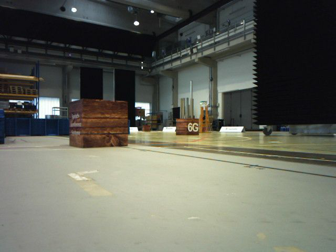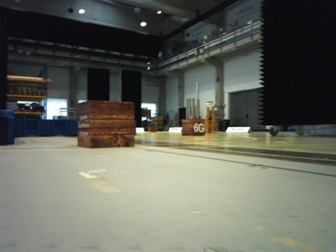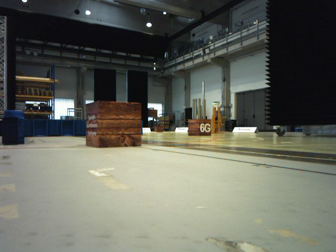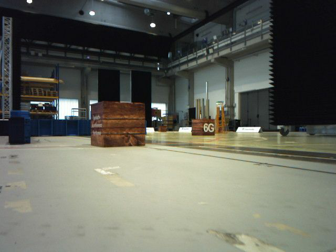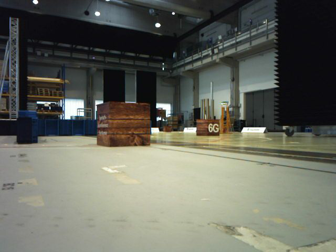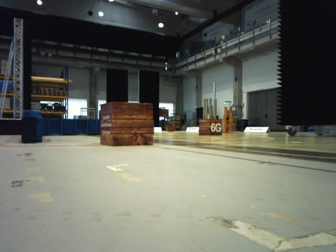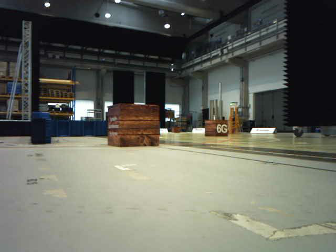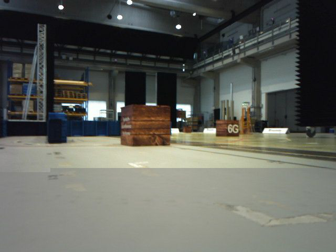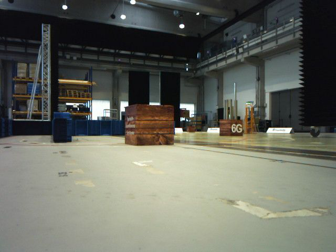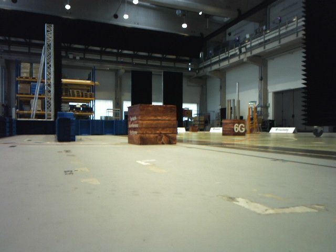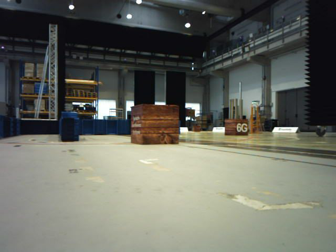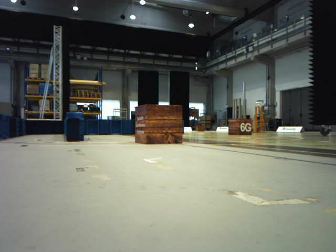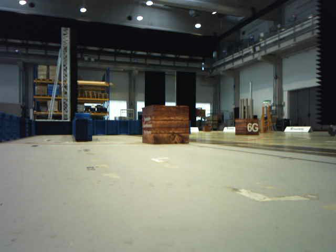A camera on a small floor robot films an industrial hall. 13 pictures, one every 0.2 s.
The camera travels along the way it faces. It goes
backward.
0.0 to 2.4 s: The camera pans to its left, which is counterclockwise from overhead, by about 15 degrees. It travels backward, about 0.5 m, so what stands in front gets smaller.
The film runs backward here.
